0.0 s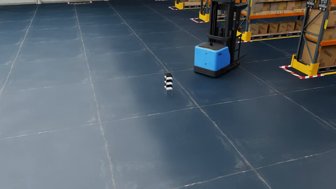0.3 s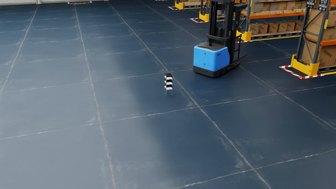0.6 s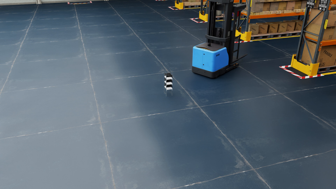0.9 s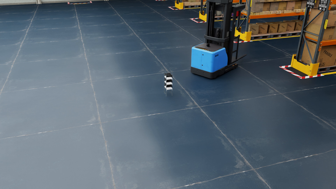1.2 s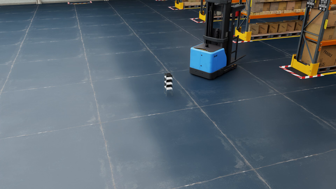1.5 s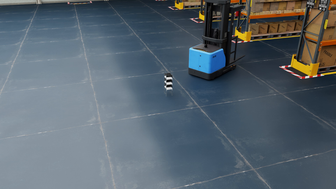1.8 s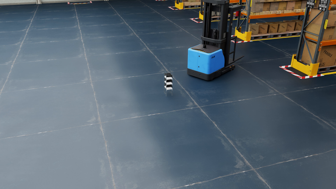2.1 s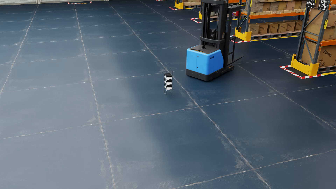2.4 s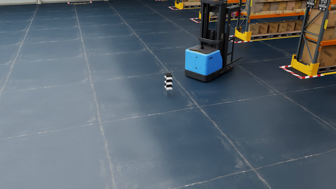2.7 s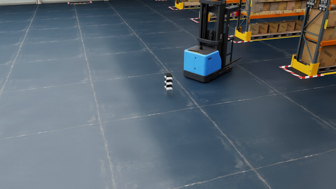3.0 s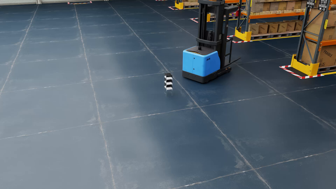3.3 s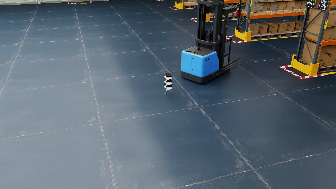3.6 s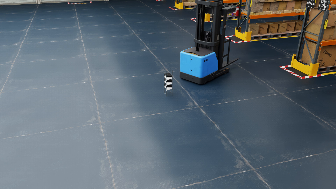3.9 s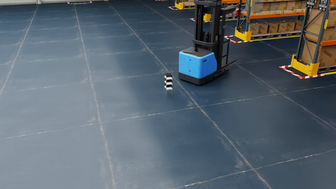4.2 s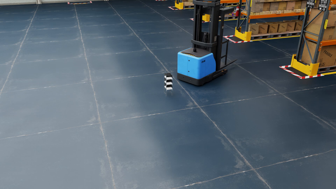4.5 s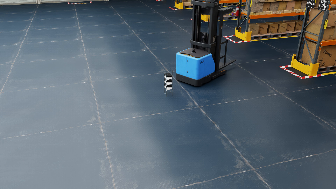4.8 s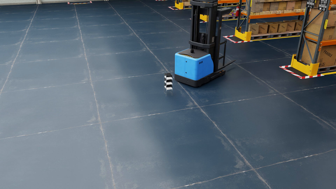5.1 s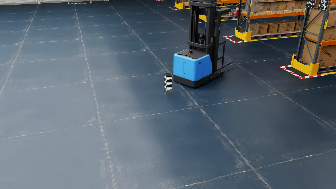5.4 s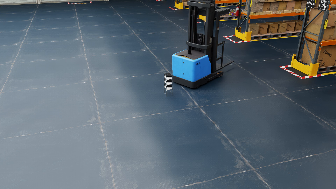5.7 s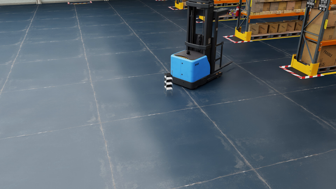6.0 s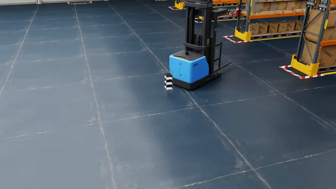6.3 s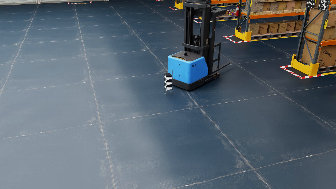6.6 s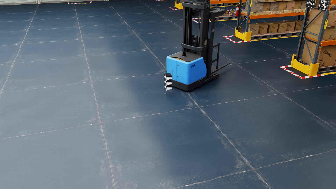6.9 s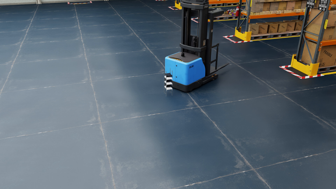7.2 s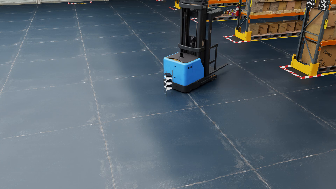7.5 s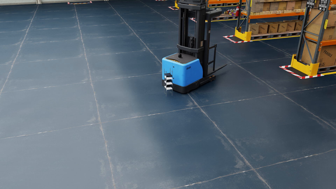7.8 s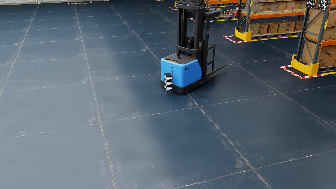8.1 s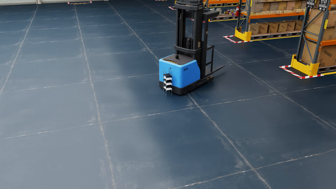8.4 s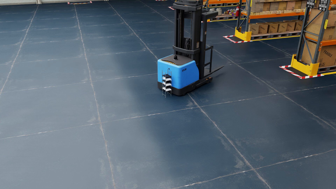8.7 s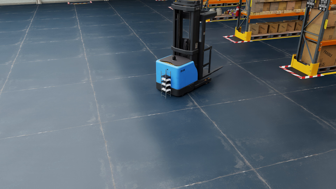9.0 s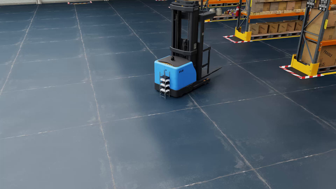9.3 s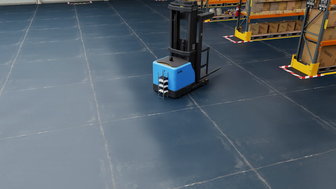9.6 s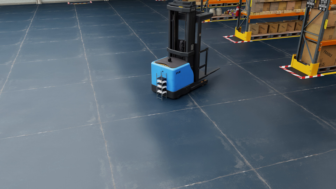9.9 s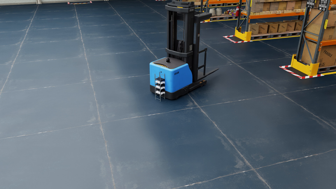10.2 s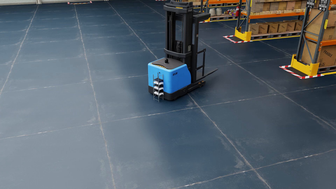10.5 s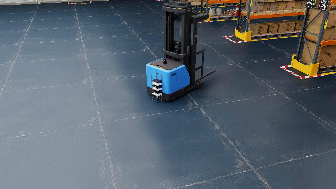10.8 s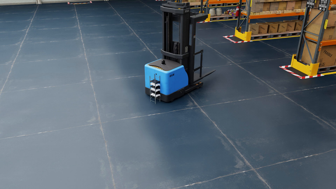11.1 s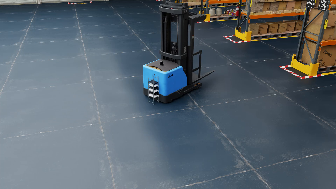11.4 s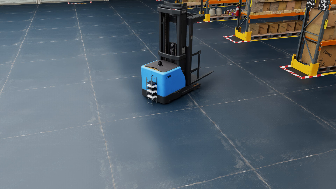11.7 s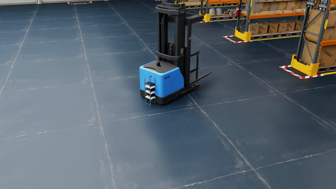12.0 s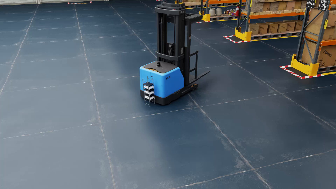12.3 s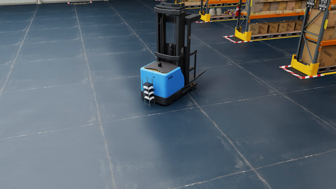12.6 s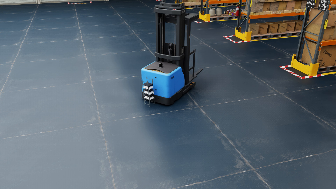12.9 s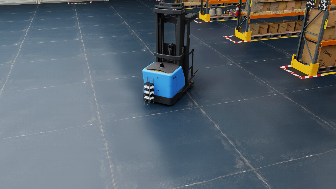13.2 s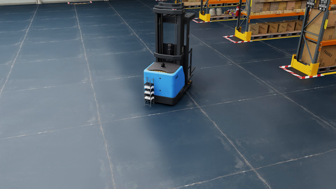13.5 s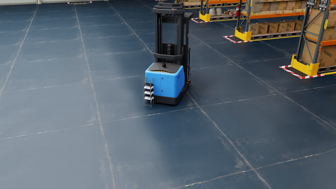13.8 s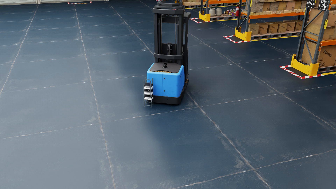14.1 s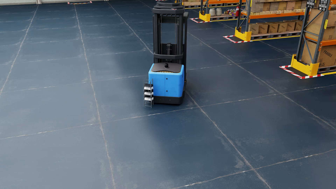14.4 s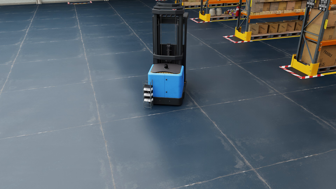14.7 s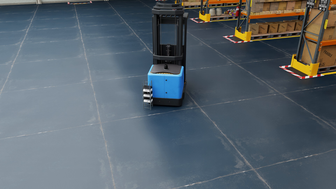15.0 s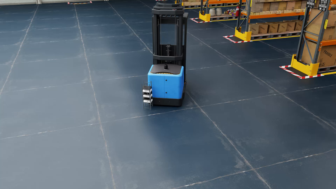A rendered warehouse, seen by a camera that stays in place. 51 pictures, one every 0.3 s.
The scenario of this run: A forklift runs into an object in its way.
